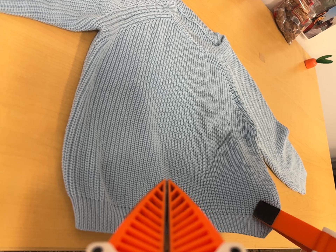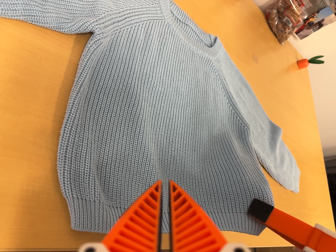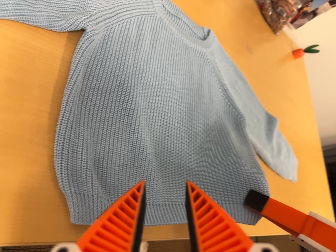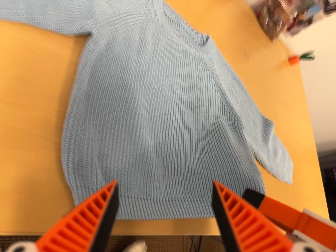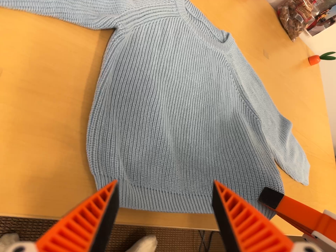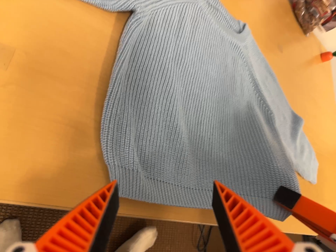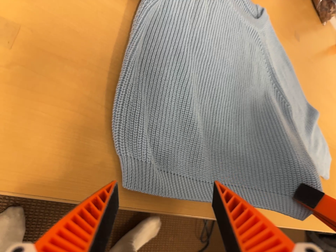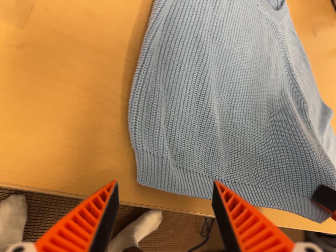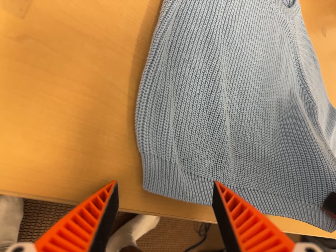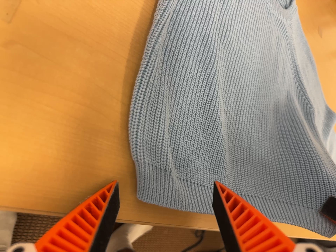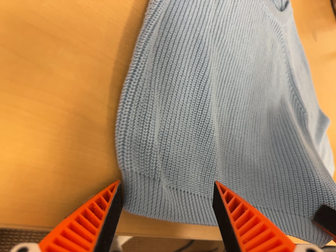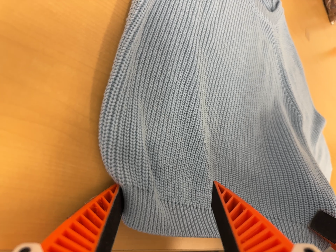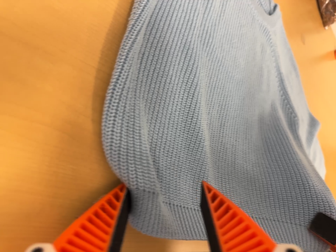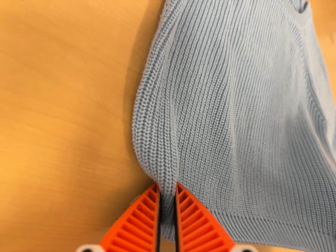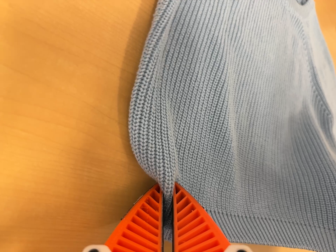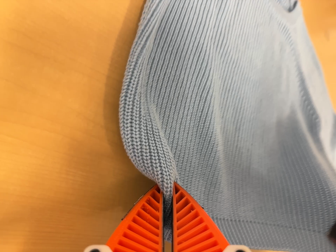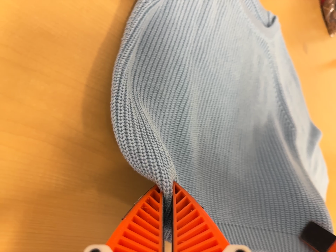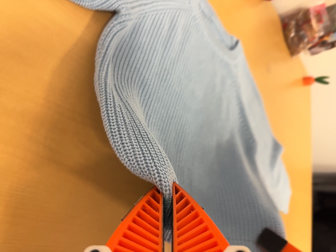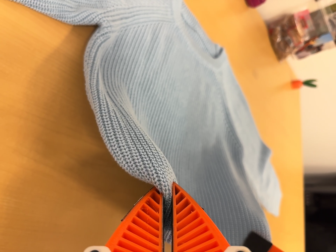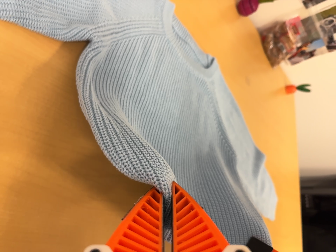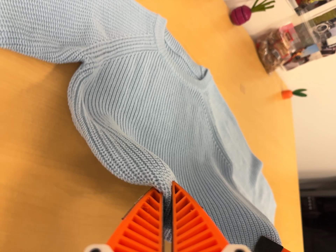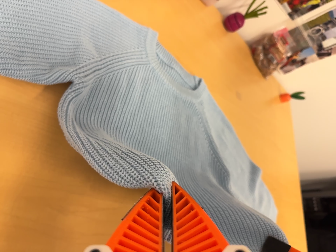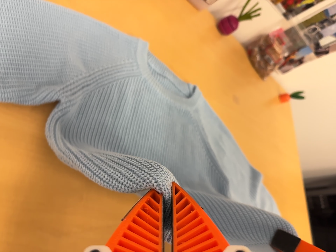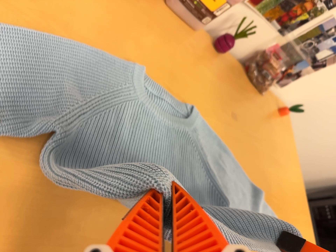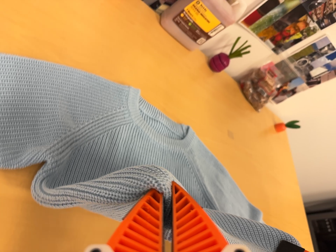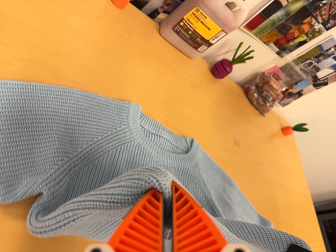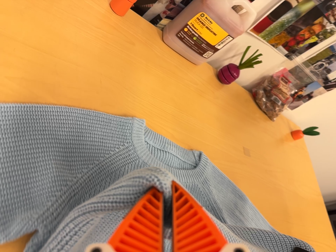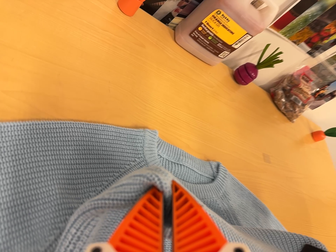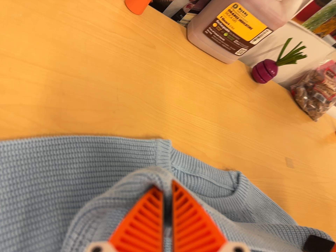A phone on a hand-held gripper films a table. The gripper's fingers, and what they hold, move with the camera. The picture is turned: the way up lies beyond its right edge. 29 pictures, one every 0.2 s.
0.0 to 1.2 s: The camera travels to its left, about 5 cm, so close, fixed things drift to the right.
1.2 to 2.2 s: The camera travels forward, about 7 cm, so what stands in front looms larger.
2.2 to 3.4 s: The camera travels backward, about 5 cm, so what stands in front gets smaller.
3.4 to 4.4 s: The camera travels to its right and toward the top of its view, about 9 cm, so close, fixed things drift to the left. It rolls about its line of sight by about 10 degrees, and the scene rotates counterclockwise.
4.4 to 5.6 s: The camera travels toward the top of its view and forward, about 20 cm, so close, fixed things drift downward.
The film runs forward here.
